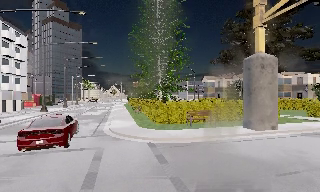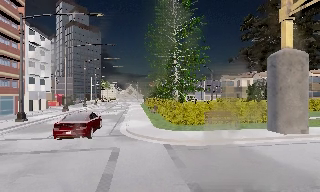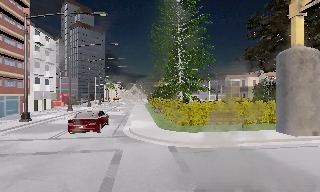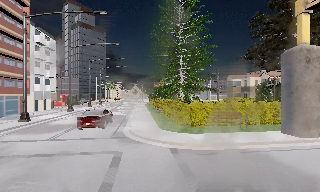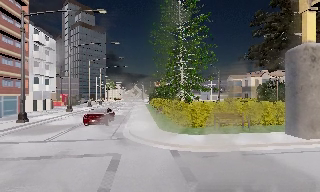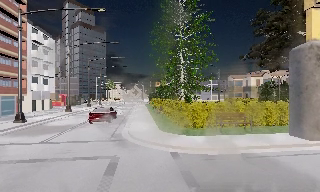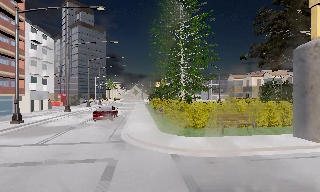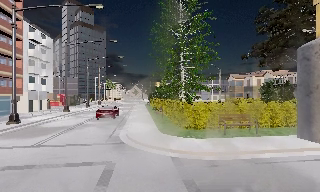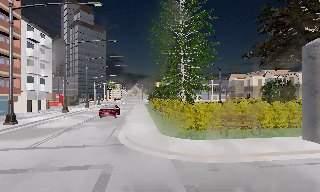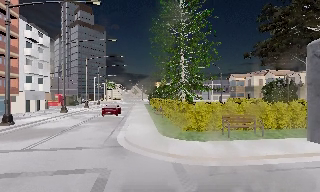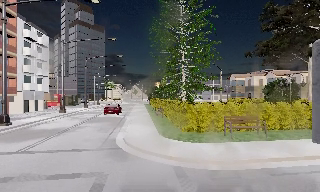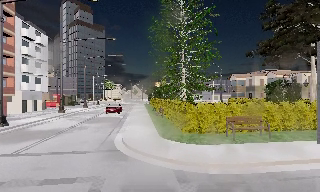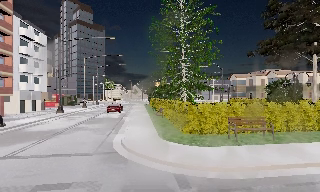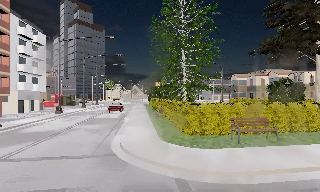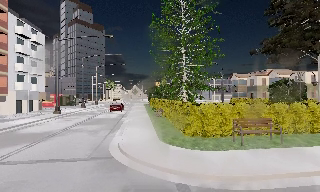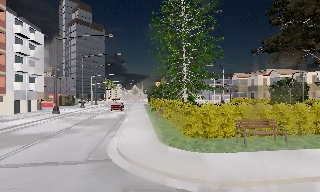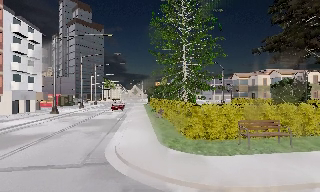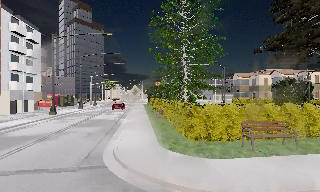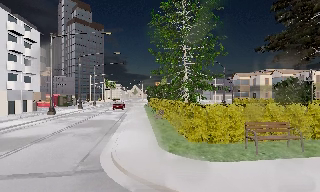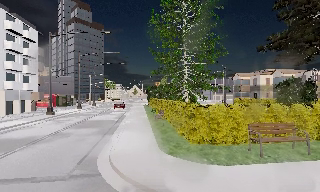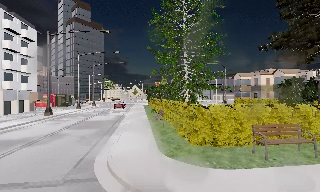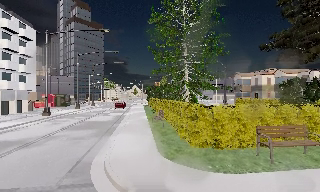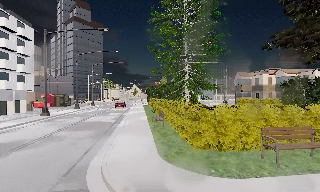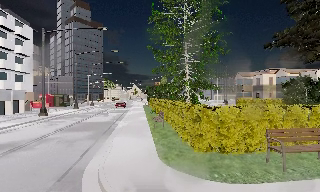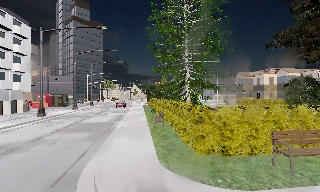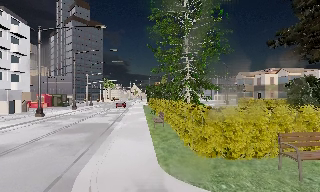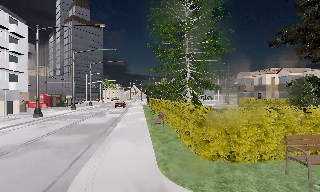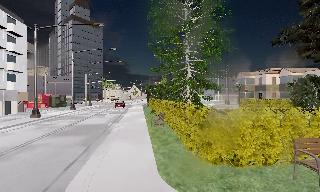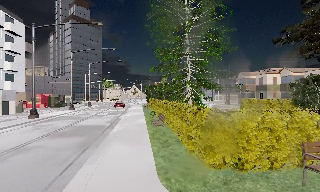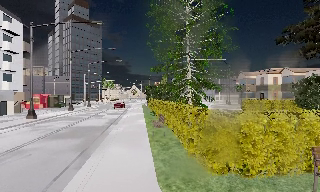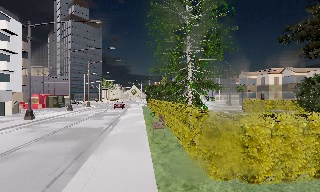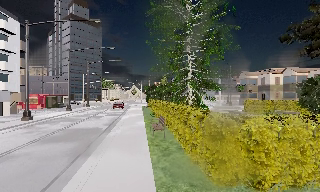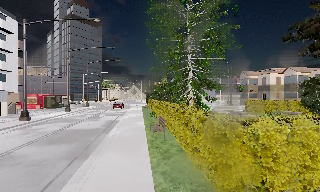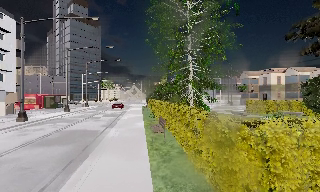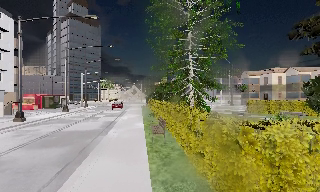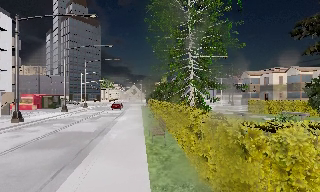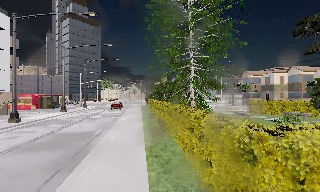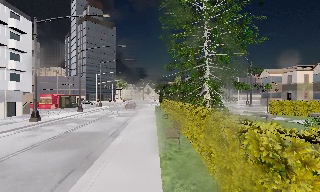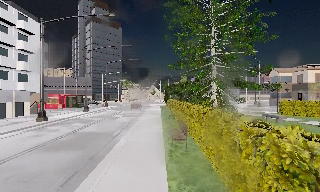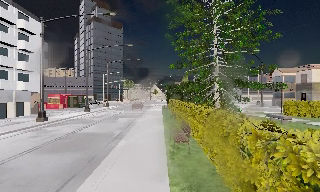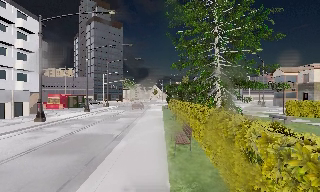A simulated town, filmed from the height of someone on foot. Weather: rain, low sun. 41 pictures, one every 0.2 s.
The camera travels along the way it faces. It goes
forward.
0.0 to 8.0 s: The camera swings to its left by about 15 degrees, and the scene slides to the right. It travels forward, about 12 m, so what stands in front looms larger.
The film runs forward here.
